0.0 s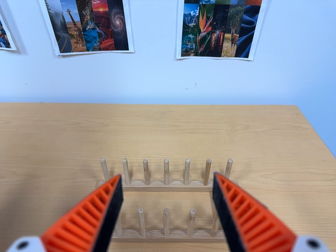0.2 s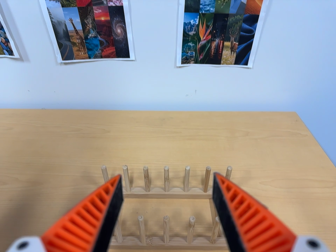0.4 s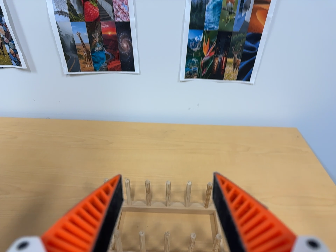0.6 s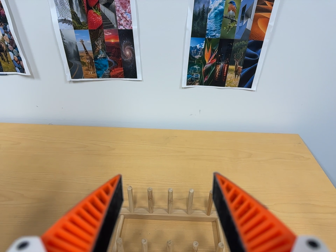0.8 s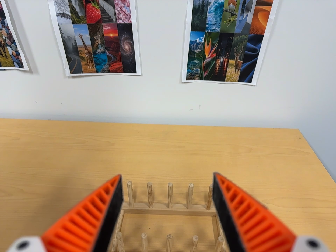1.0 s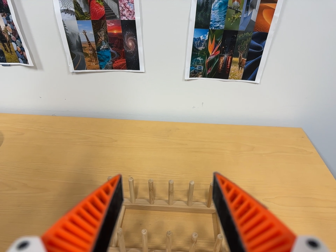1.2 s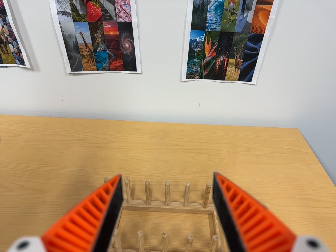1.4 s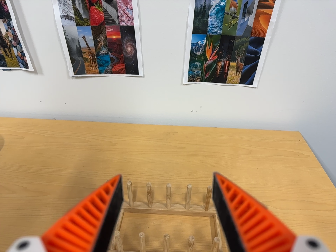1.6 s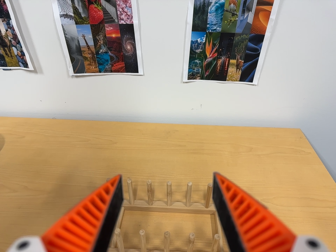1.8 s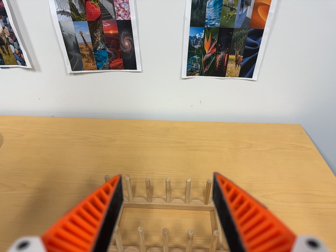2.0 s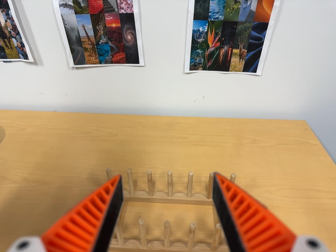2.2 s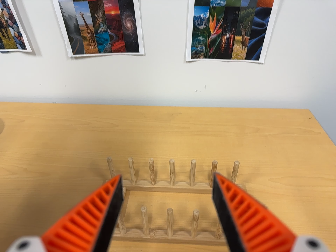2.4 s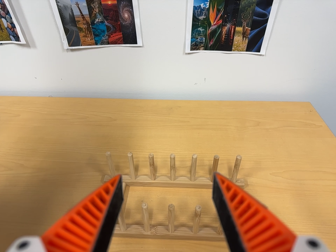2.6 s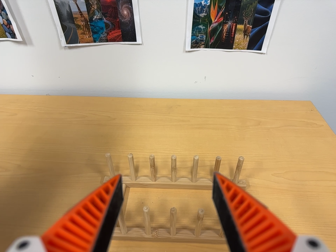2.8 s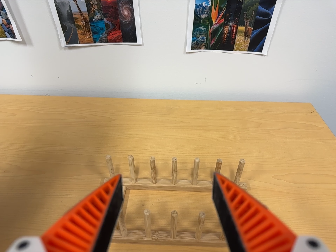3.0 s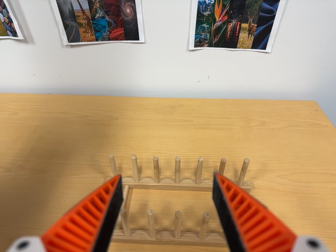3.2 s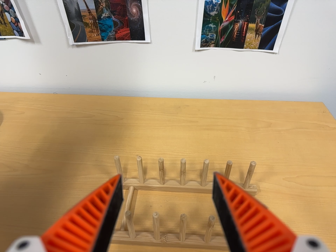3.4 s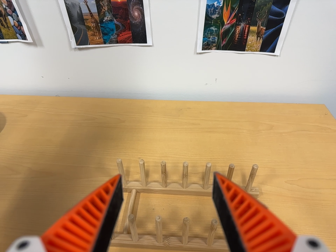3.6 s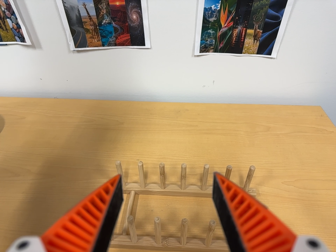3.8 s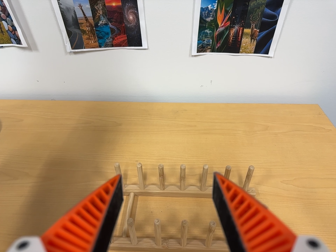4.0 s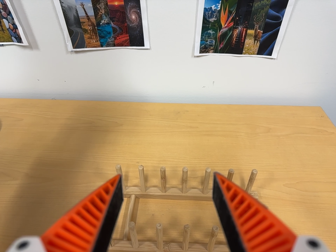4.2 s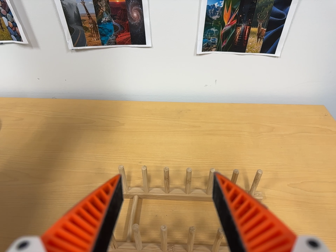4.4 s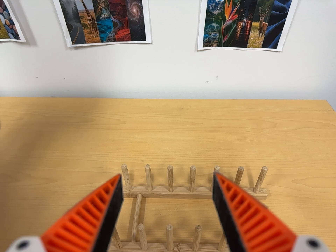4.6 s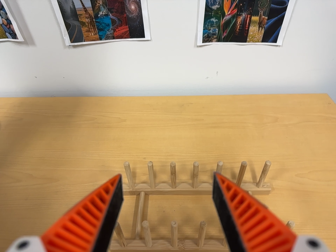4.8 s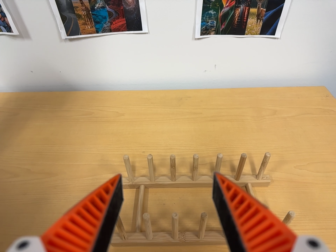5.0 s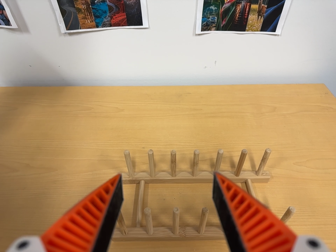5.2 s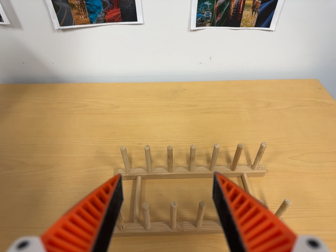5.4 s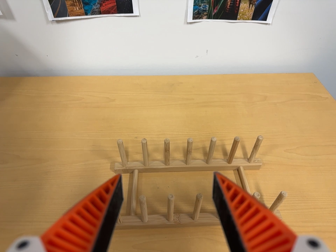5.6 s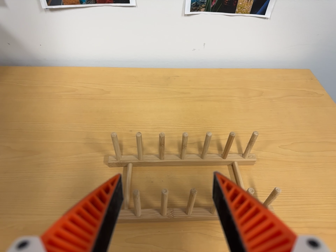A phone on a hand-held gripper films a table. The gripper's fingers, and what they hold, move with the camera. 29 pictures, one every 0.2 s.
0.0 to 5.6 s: The camera travels forward and to its left, about 8 cm, so what stands in front looms larger. Its aim tips toward the bottom of its view by about 10 degrees, and the scene shifts upward.
The film runs forward here.
